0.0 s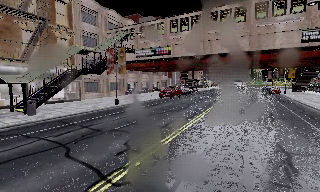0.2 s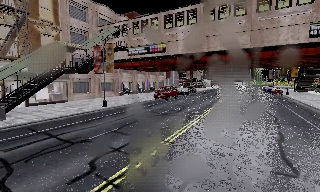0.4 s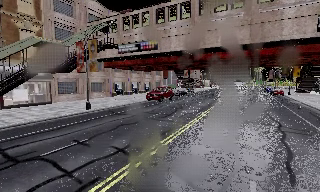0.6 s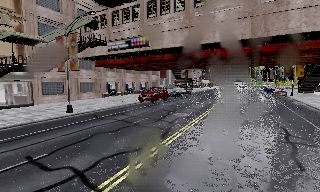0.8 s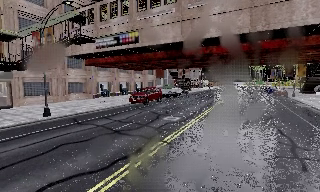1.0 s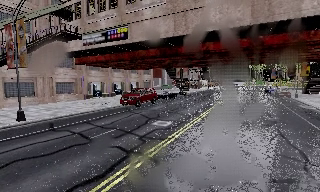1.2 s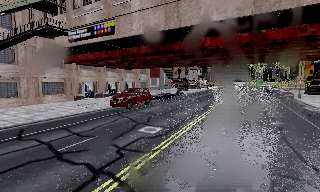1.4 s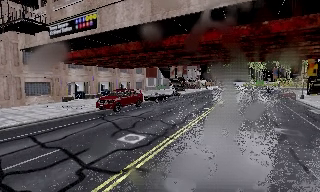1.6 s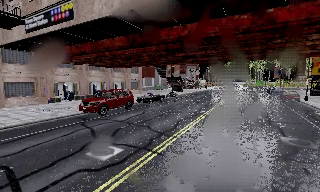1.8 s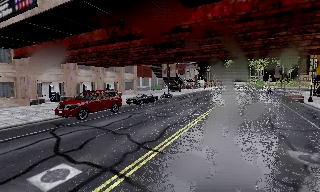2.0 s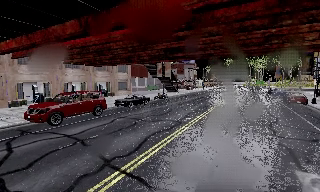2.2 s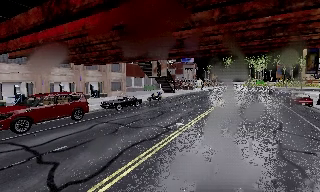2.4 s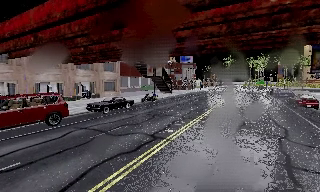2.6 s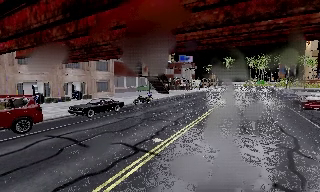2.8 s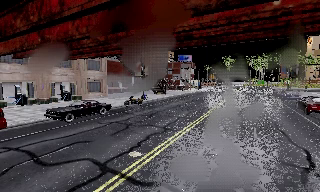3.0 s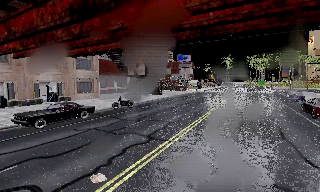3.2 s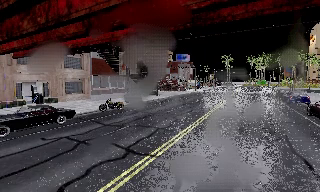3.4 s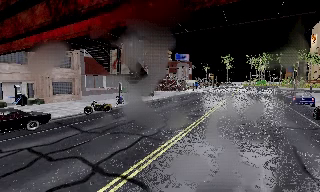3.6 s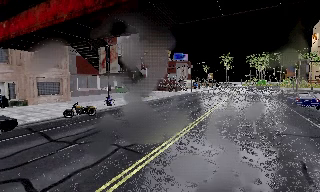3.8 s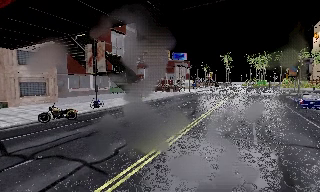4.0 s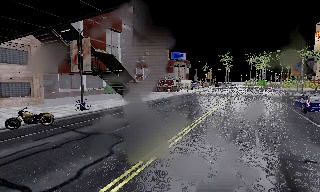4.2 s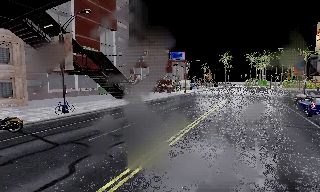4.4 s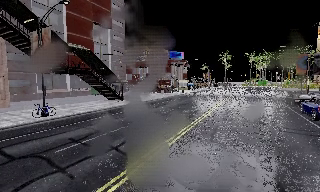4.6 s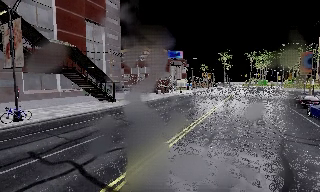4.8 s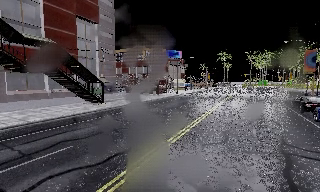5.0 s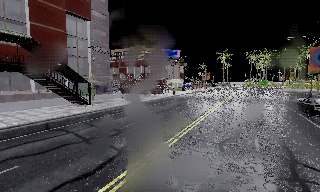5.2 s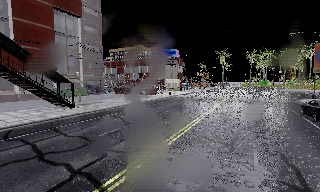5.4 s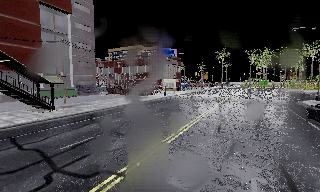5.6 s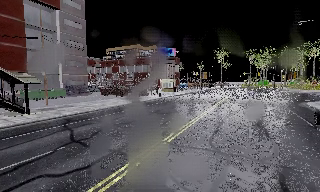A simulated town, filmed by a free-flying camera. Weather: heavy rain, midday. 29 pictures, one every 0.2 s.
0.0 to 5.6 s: The camera travels forward and to its right, about 50 m, so what stands in front looms larger.
The film runs forward here.
